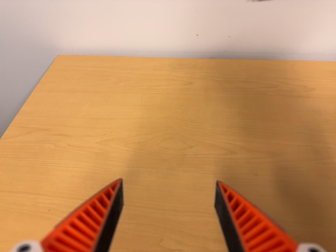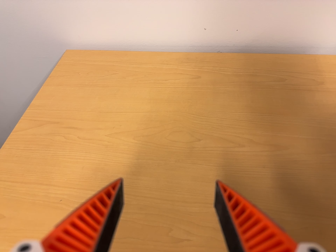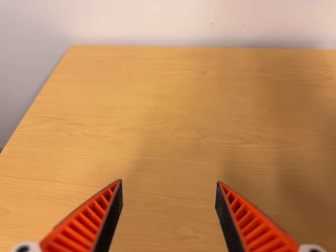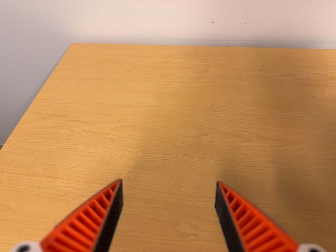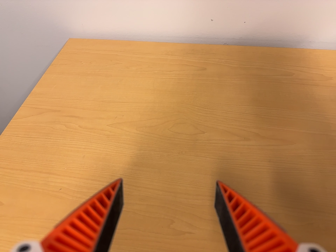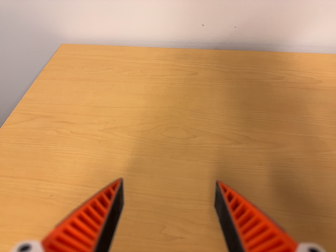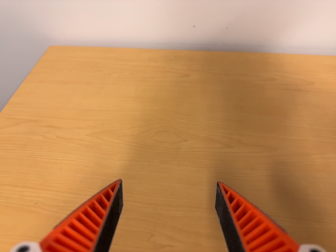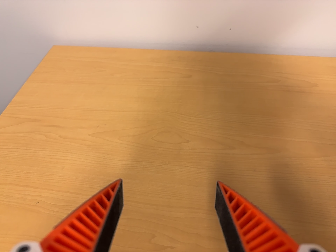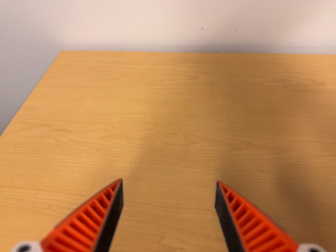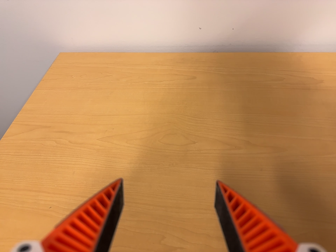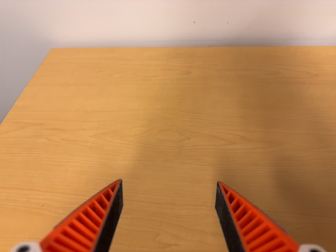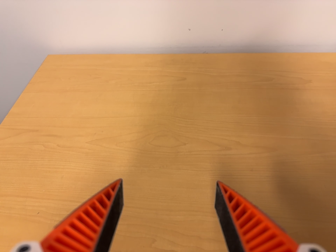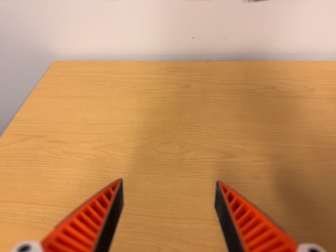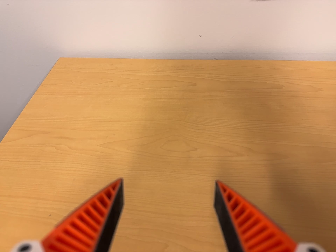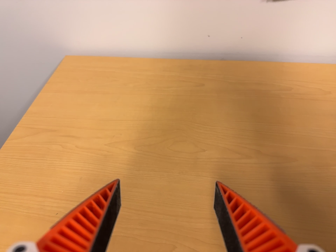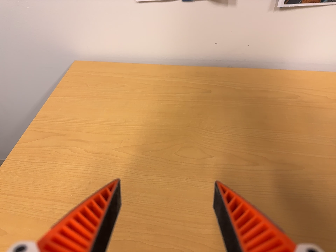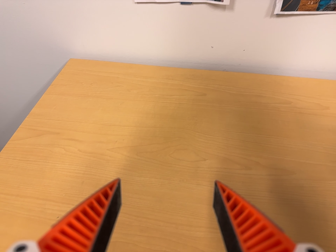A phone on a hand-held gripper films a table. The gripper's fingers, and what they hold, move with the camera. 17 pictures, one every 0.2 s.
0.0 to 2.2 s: The camera shifts only a little, or ends up much as it began.
2.2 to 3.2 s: The camera travels to its left, about 4 cm, so close, fixed things drift to the right.
The film runs backward here.
